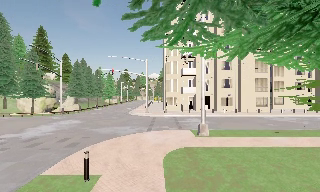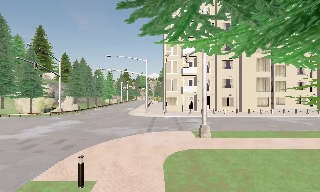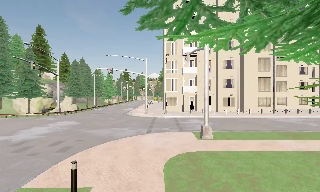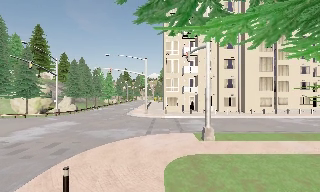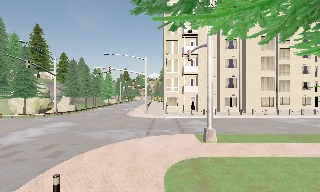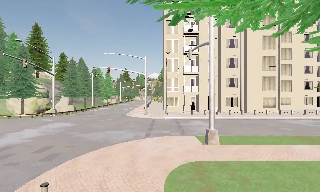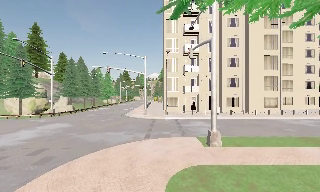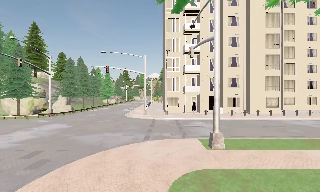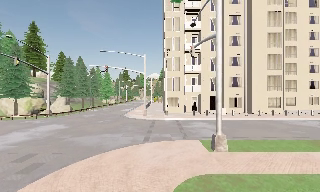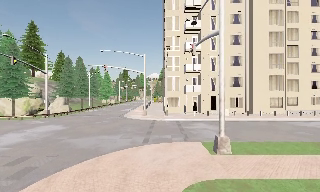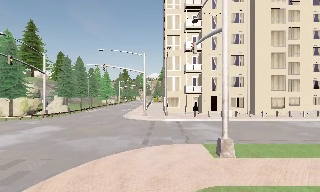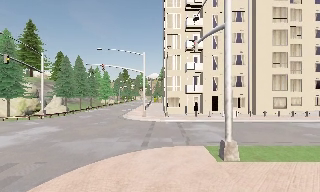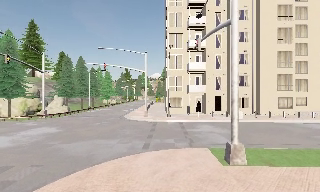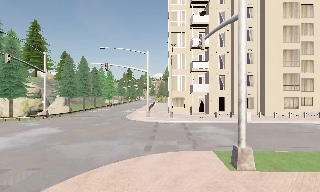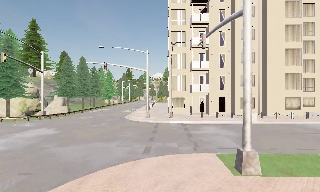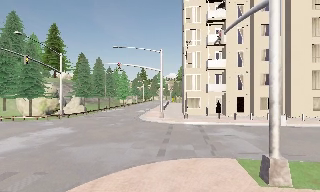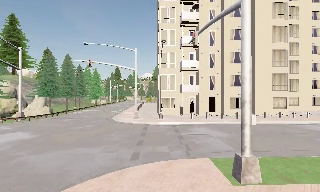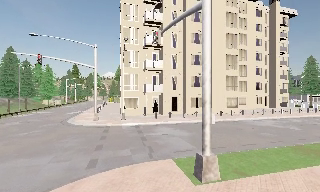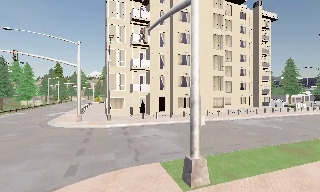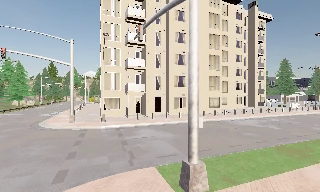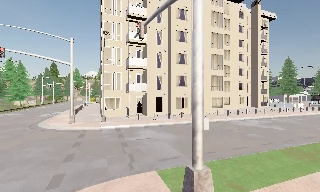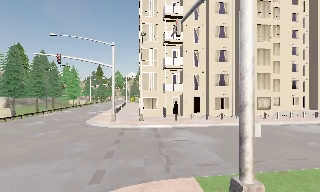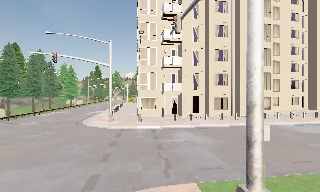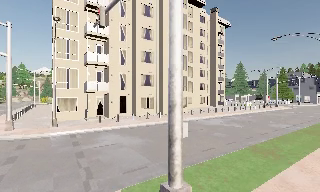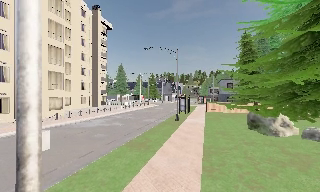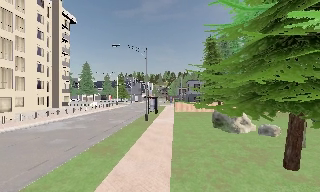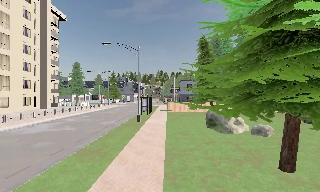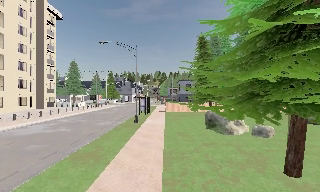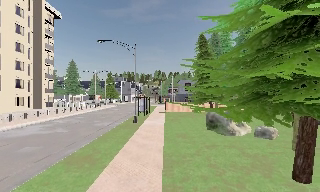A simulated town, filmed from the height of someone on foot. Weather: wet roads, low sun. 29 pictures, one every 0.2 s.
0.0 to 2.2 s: The camera travels forward, about 4 m, so what stands in front looms larger.
2.2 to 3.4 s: The camera swings to its right by about 15 degrees, and the scene slides to the left. It travels forward, about 2 m, so what stands in front looms larger.
3.4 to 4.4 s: The camera travels forward, about 1.5 m, so what stands in front looms larger.
4.4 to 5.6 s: The camera swings to its right by about 80 degrees, and the scene slides to the left. It travels forward, about 2 m.
The film runs forward here.
